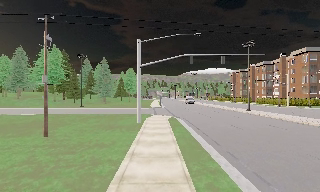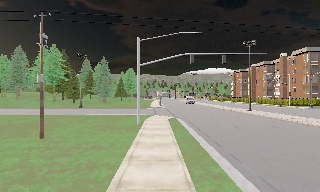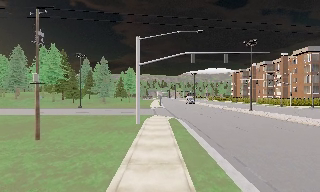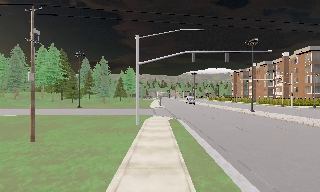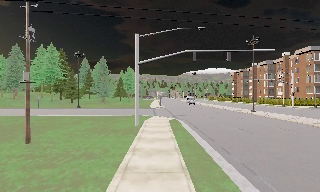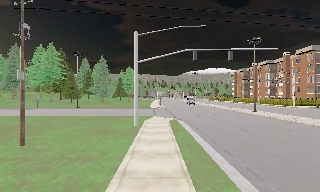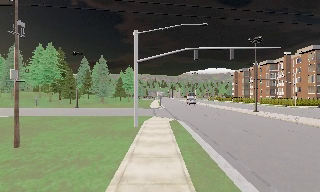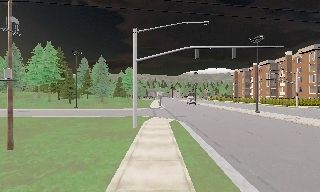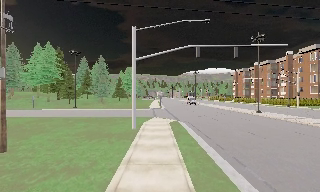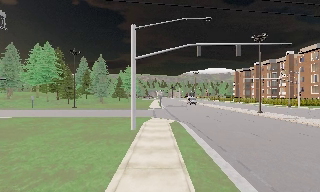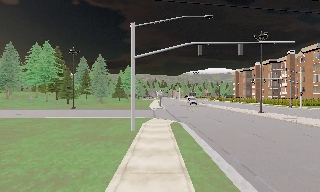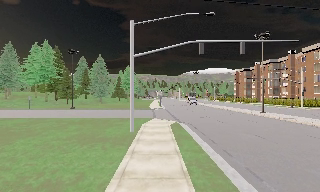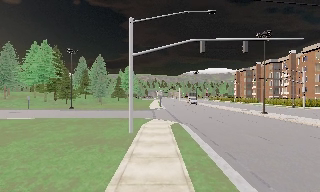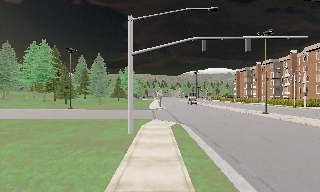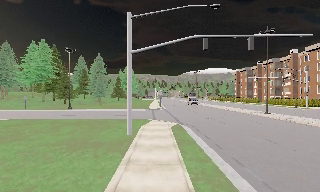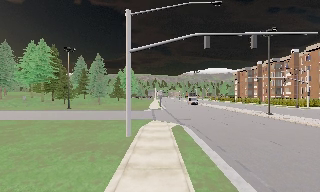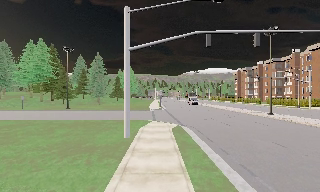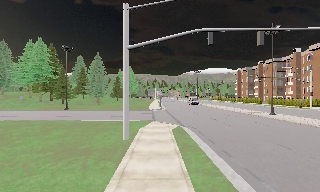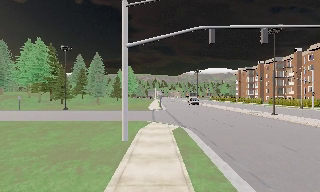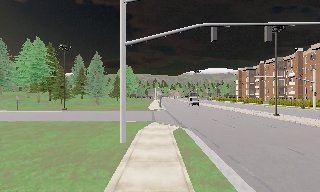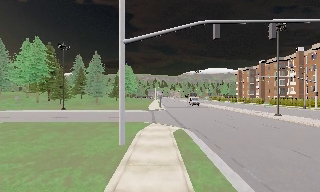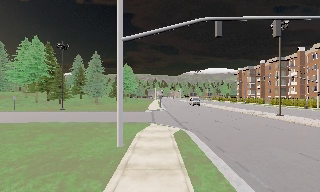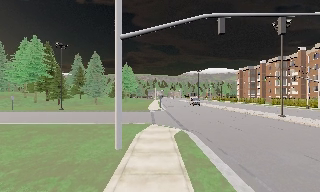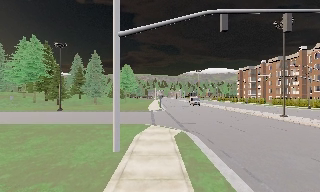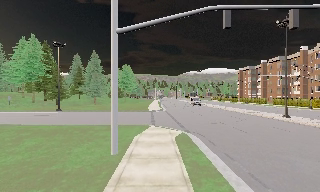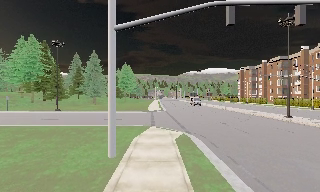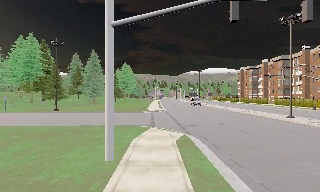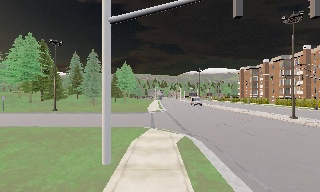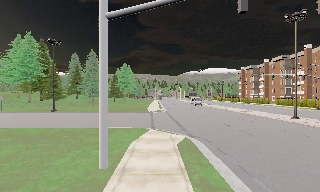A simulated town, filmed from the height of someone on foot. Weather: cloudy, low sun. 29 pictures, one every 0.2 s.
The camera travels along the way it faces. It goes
forward.
0.0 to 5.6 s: The camera travels forward, about 9 m, so what stands in front looms larger.
The film runs forward here.
